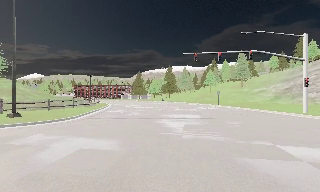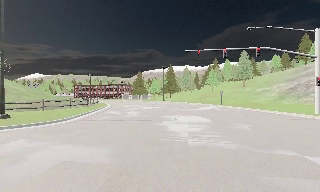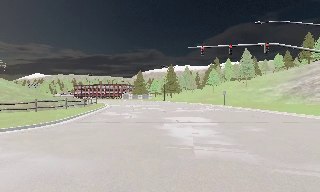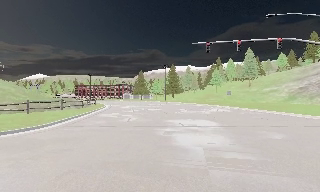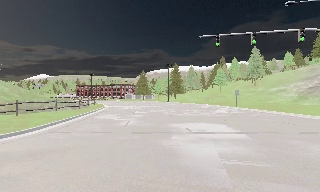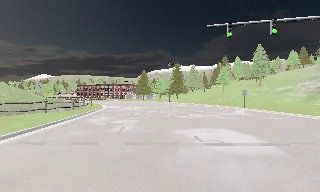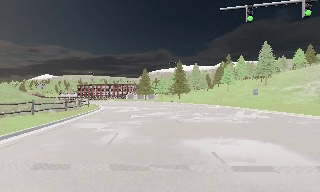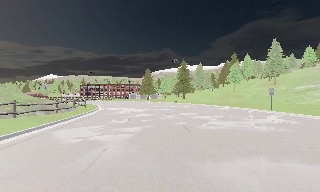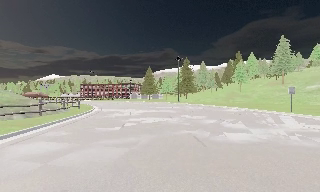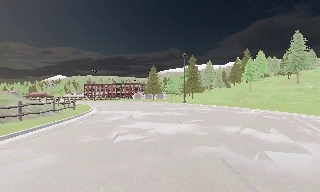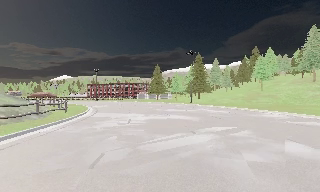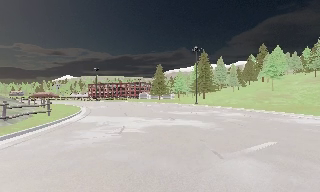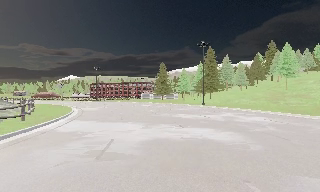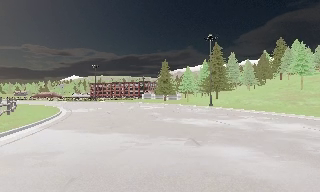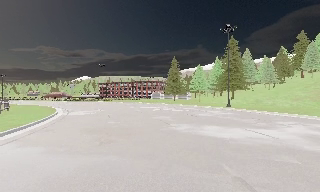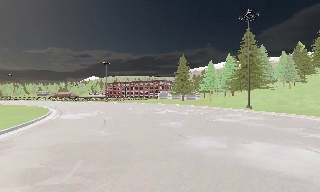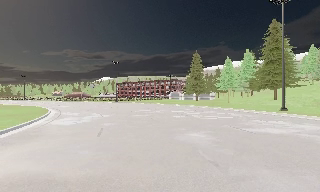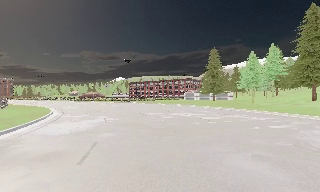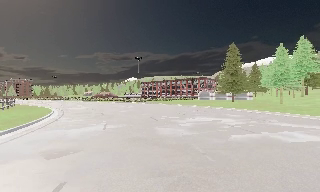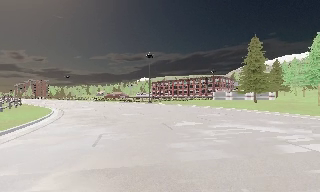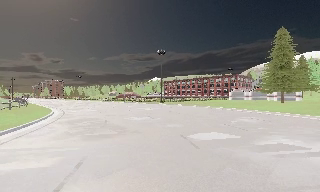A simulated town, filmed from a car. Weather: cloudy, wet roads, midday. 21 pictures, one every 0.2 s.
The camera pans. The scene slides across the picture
to the right.
The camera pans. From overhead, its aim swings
counterclockwise.
0.0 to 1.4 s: The camera travels forward, about 11 m, so what stands in front looms larger. It gains speed.
1.4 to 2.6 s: The camera travels forward, about 17 m, so what stands in front looms larger.
2.6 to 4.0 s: The camera pans to its left, which is counterclockwise from overhead, by about 25 degrees. It travels forward, about 20 m, so what stands in front looms larger.
The film runs forward here.
